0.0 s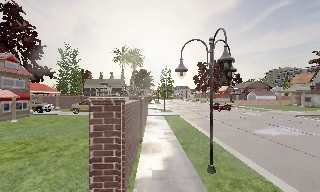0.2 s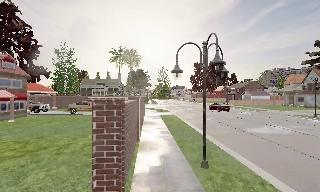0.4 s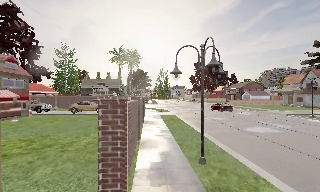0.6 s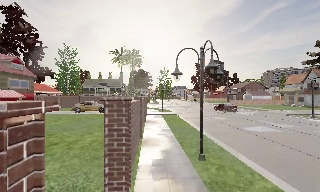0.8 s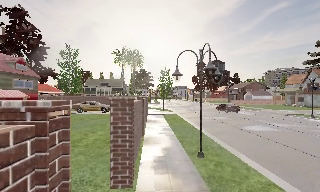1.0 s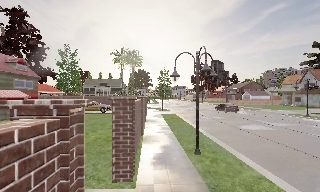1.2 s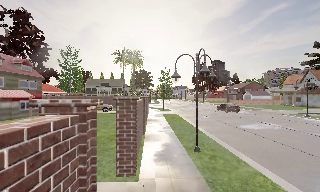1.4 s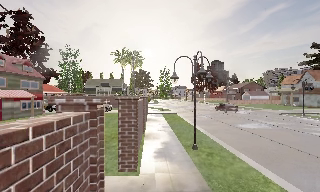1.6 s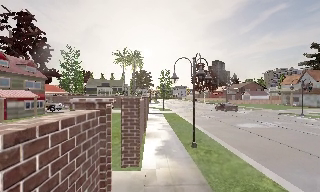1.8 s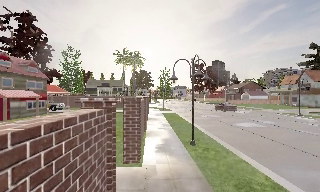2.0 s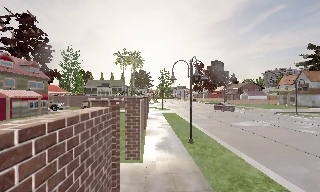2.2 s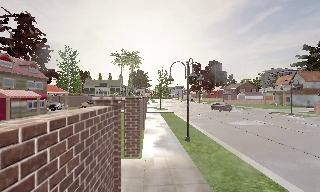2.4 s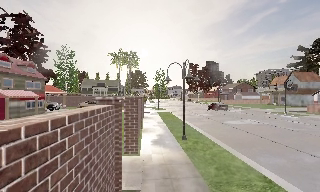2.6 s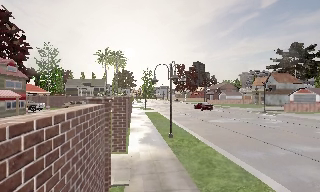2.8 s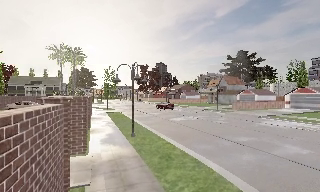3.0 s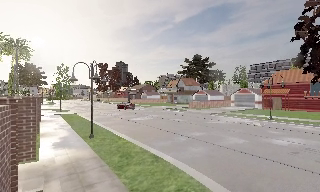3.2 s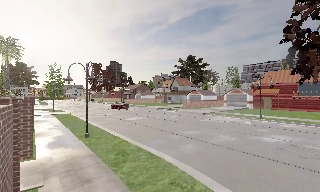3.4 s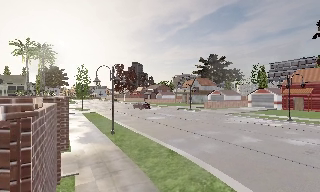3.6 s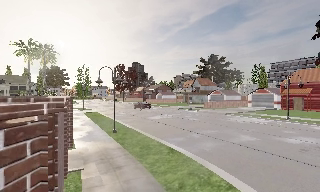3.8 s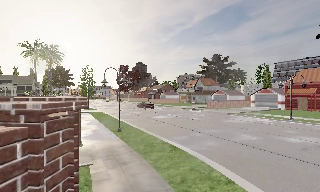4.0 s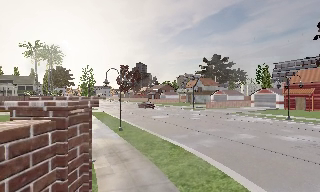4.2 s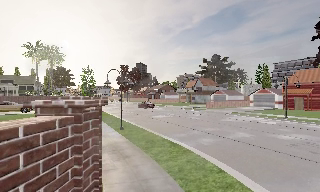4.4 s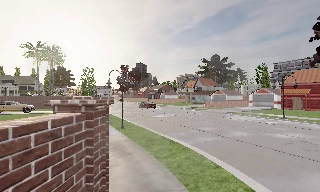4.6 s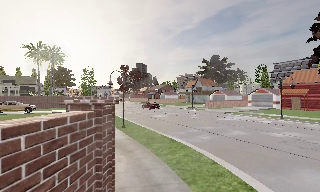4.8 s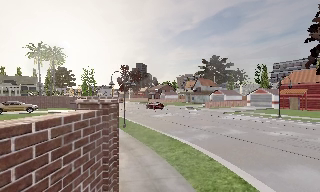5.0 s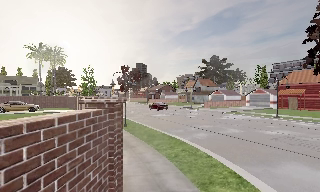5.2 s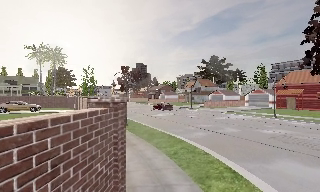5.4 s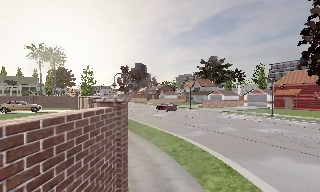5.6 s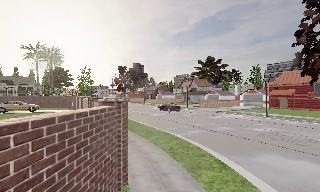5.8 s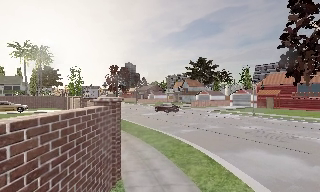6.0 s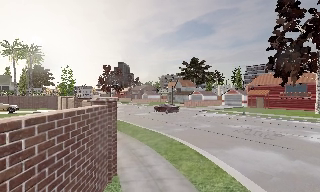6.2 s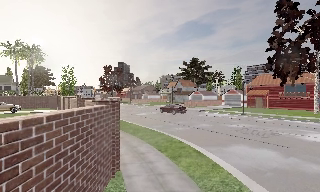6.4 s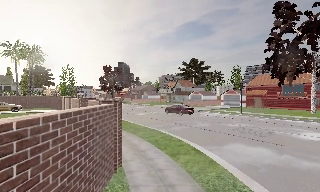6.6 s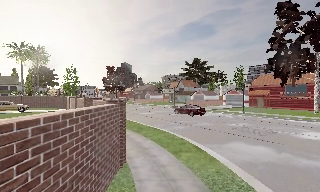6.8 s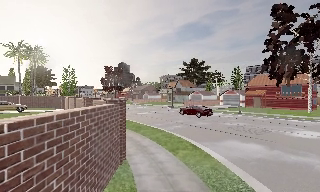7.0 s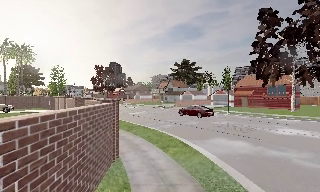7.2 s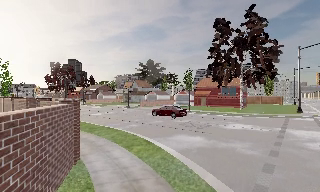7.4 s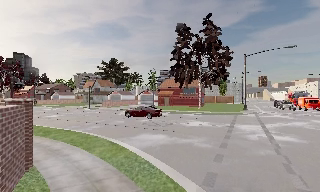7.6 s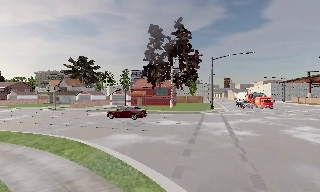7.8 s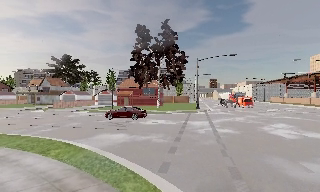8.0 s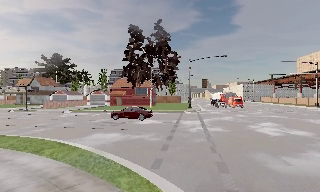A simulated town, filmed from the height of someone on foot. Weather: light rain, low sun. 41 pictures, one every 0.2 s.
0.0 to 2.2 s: The camera travels backward, about 3.5 m, so what stands in front gets smaller.
2.2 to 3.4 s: The camera swings to its right by about 25 degrees, and the scene slides to the left. It travels backward, about 2 m, so what stands in front gets smaller.
3.4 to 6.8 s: The camera travels backward, about 6 m, so what stands in front gets smaller.
6.8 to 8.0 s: The camera swings to its right by about 45 degrees, and the scene slides to the left. It travels backward, about 2 m.
The film runs backward here.
